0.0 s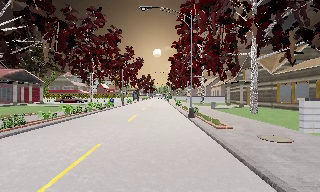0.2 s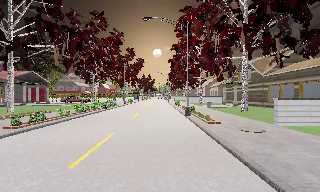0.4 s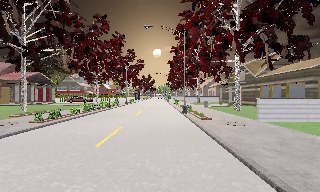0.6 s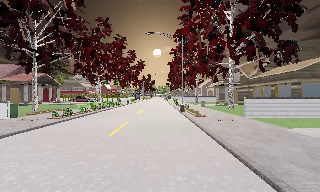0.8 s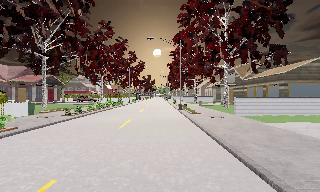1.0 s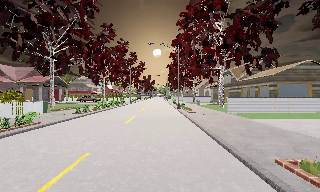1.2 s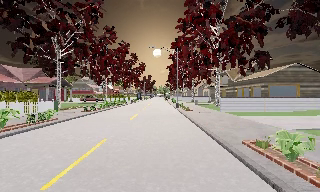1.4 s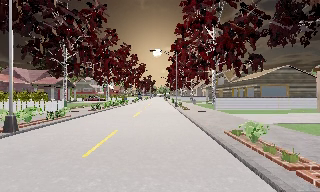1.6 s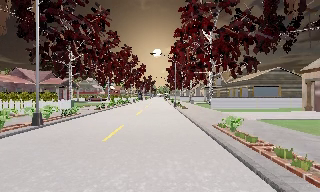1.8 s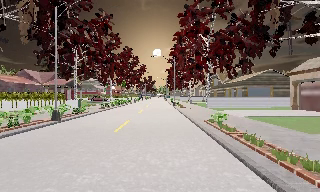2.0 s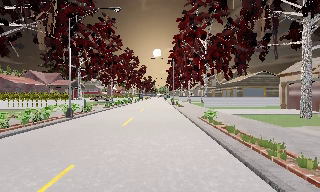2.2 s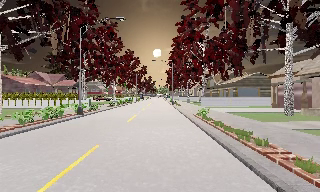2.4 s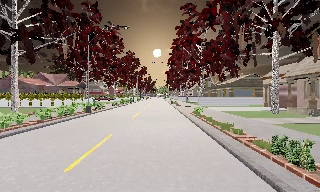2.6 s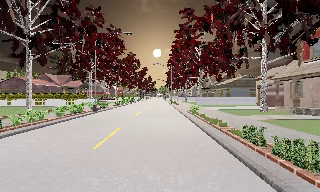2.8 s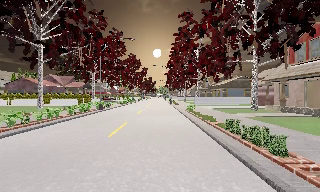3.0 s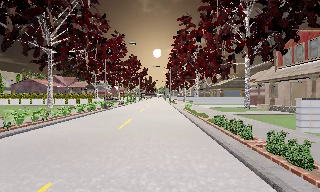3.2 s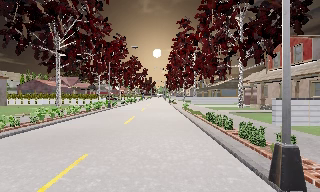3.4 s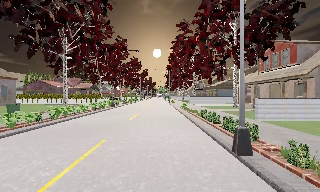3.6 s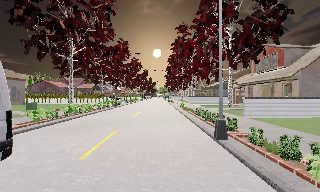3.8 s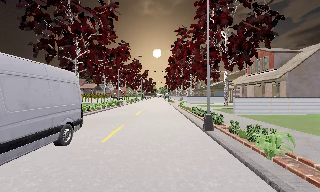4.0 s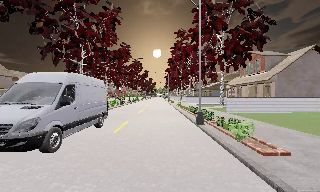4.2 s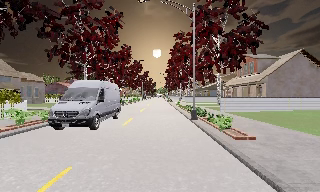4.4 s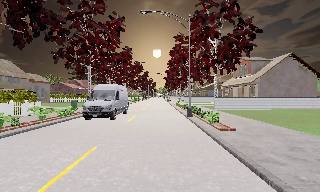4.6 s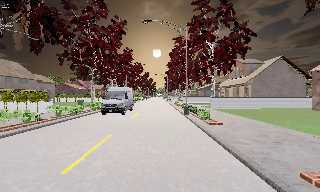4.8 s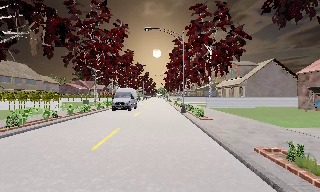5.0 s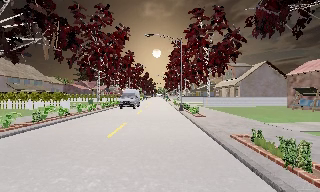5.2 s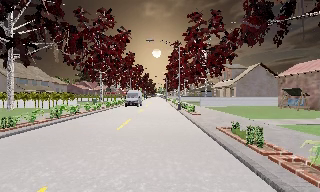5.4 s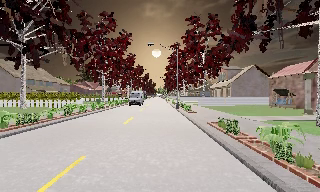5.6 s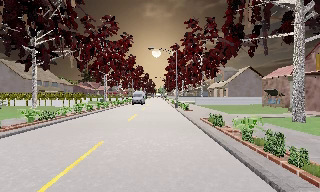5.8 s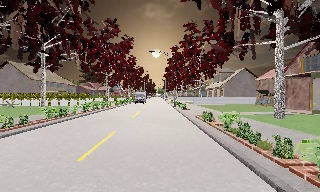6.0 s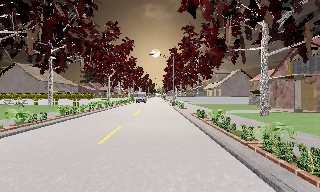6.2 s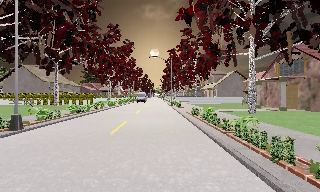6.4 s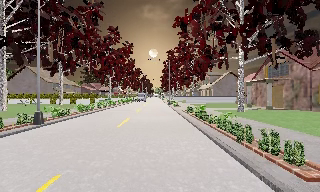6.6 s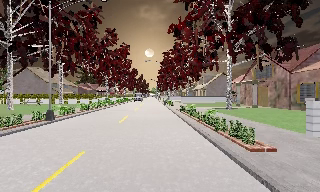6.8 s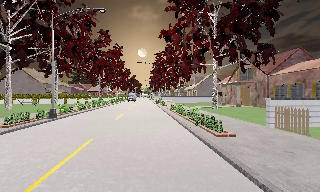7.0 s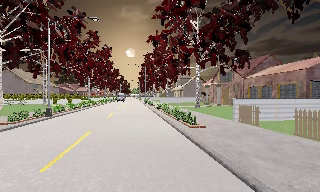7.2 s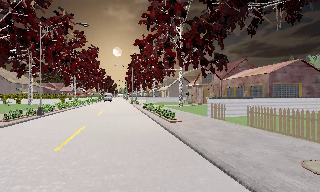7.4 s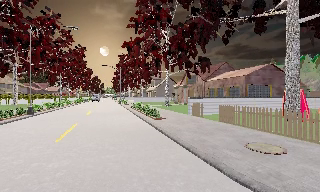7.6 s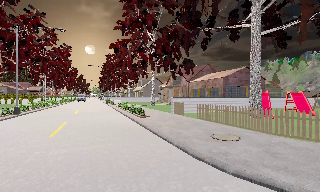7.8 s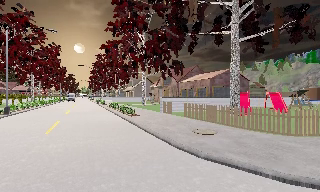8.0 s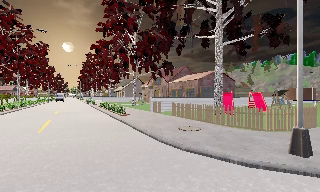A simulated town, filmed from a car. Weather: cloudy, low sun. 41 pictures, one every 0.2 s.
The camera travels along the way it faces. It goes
backward.
0.0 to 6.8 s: The camera travels backward, about 50 m, so what stands in front gets smaller.
6.8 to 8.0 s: The camera swings to its right by about 25 degrees, and the scene slides to the left. It travels backward, about 7 m, so what stands in front gets smaller. It loses speed.
The film runs backward here.
